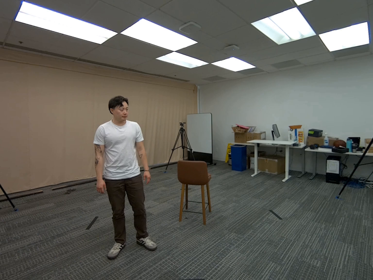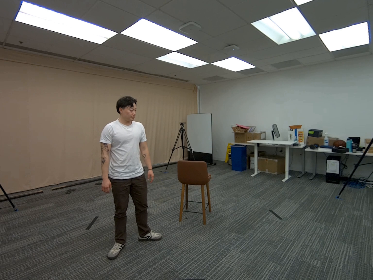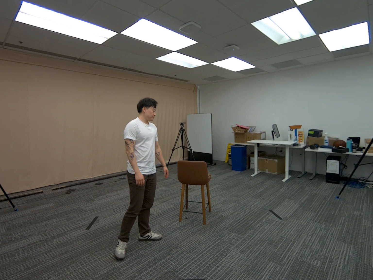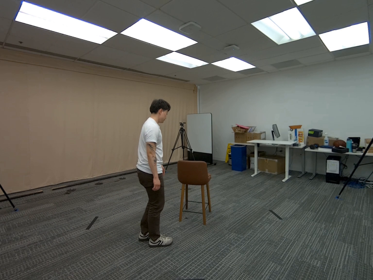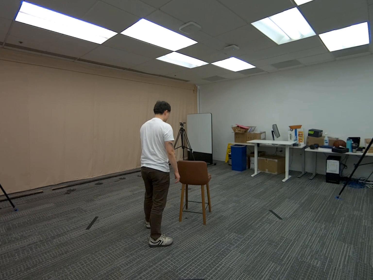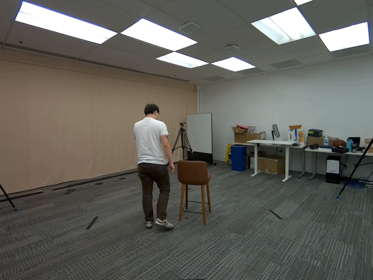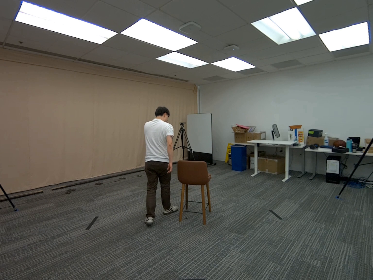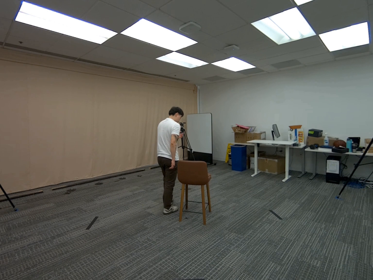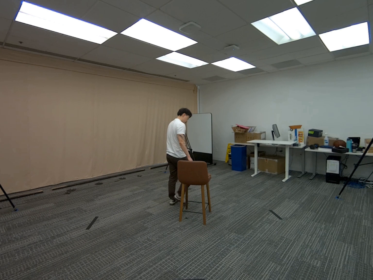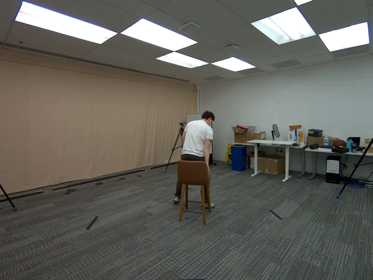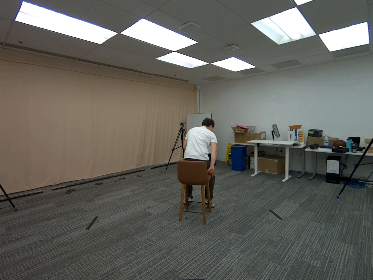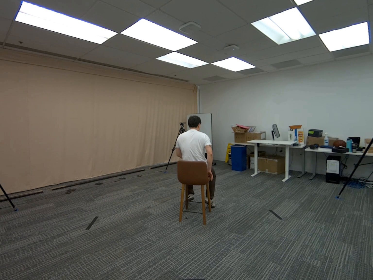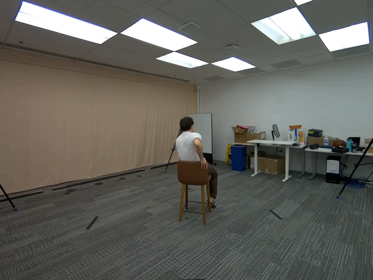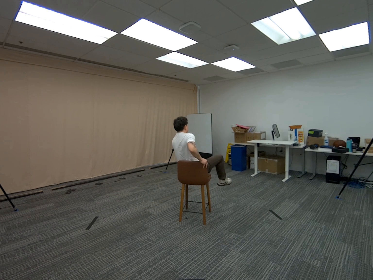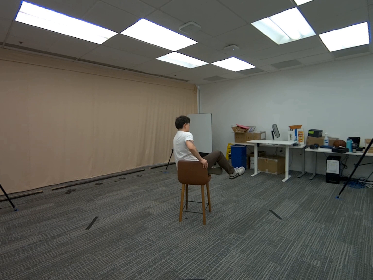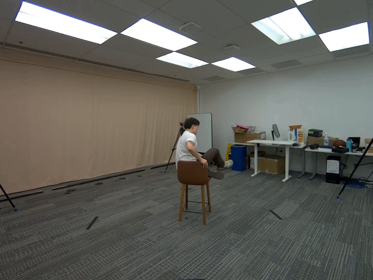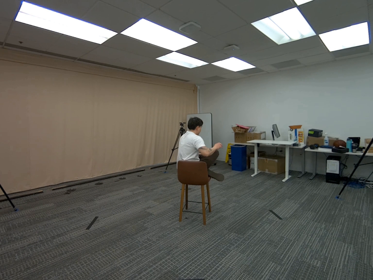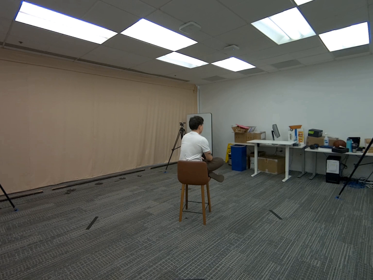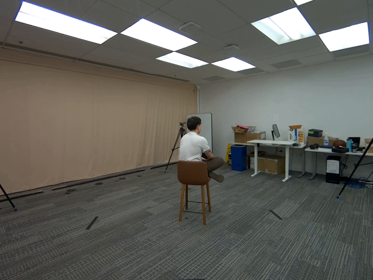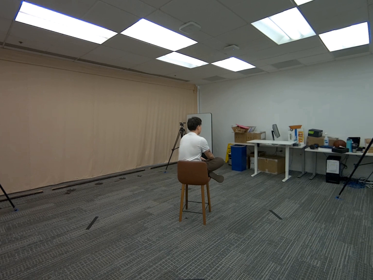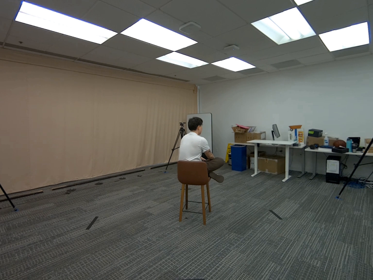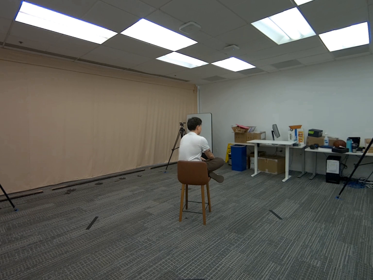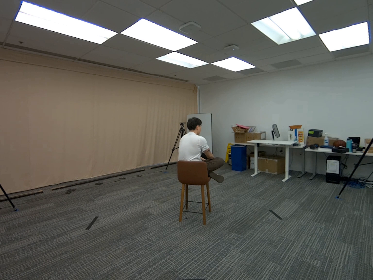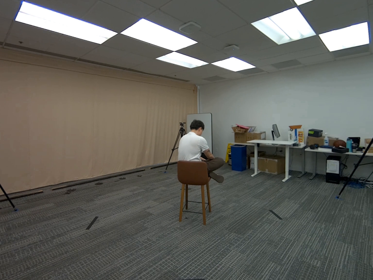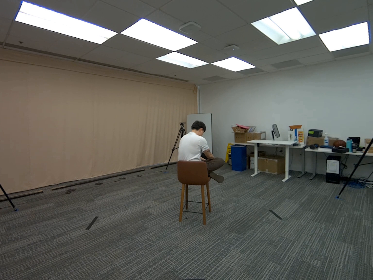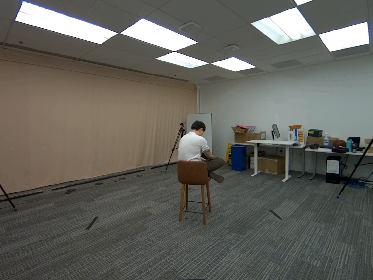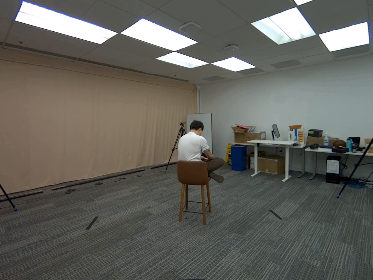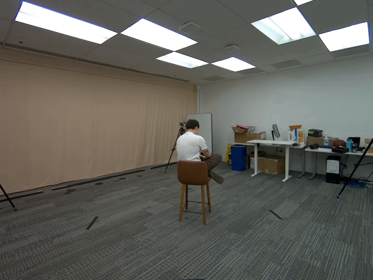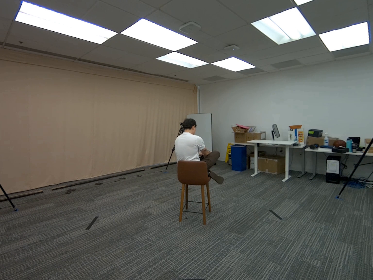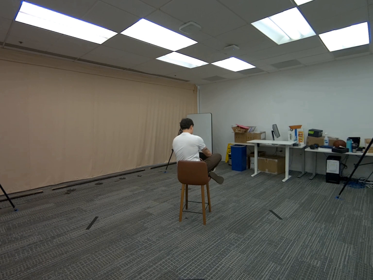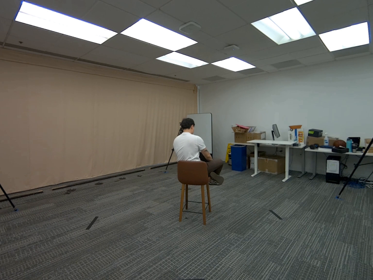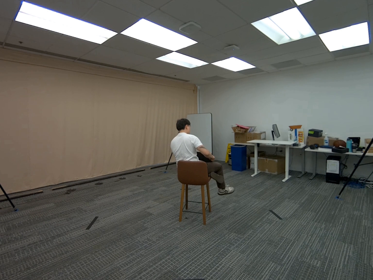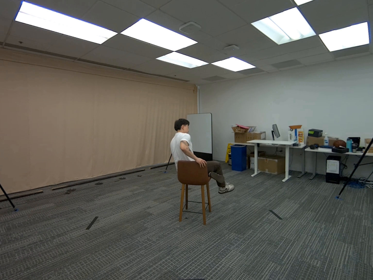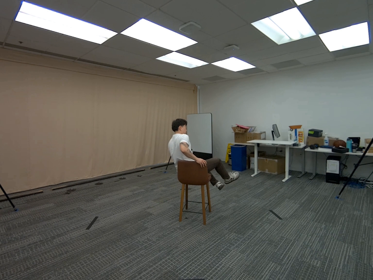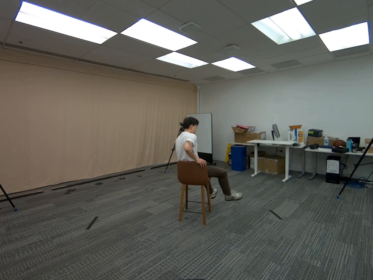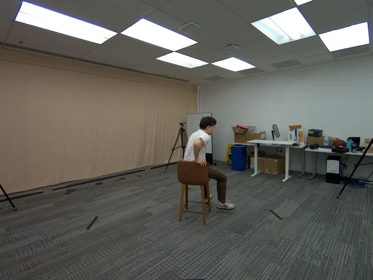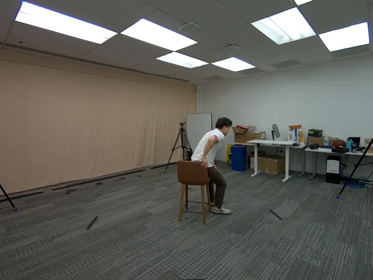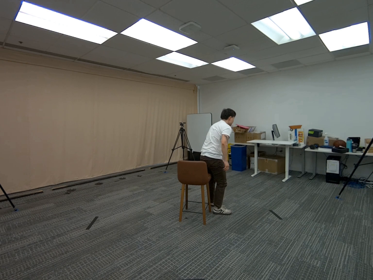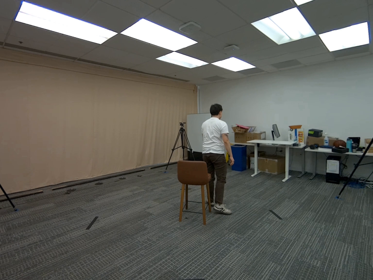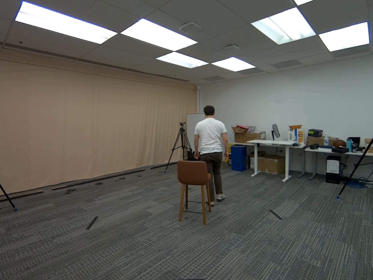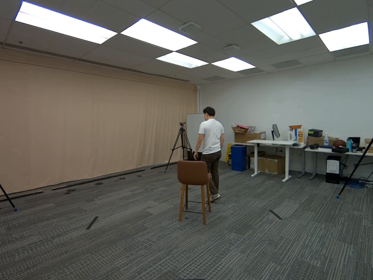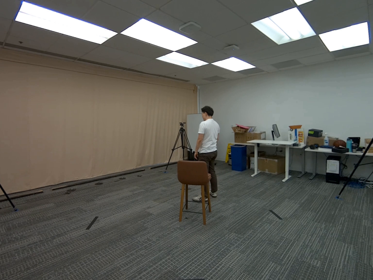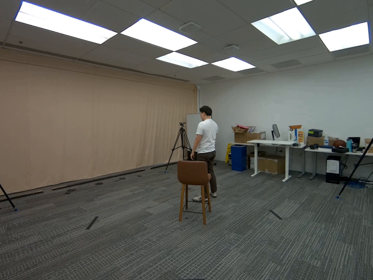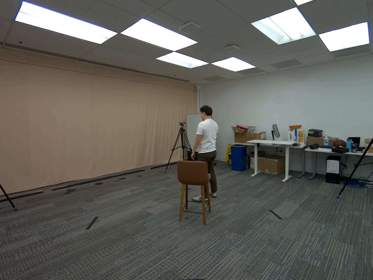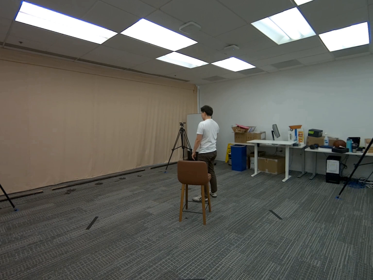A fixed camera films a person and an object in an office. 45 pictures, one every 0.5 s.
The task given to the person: Walk over to the tall bar stool and sit criss cross apple sauce.
